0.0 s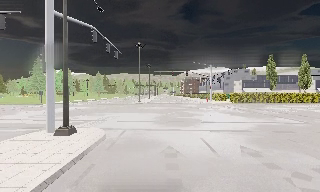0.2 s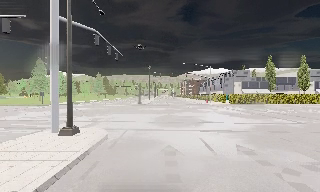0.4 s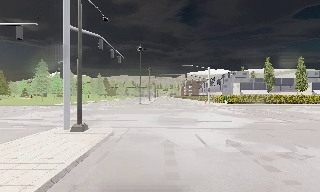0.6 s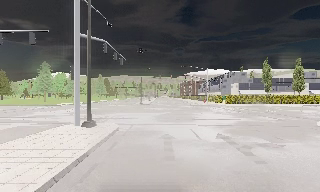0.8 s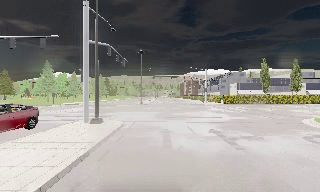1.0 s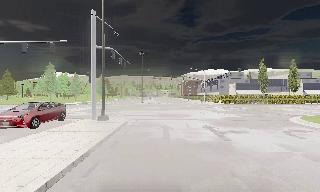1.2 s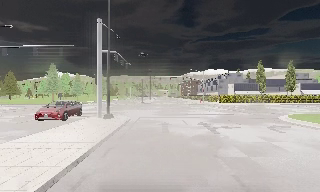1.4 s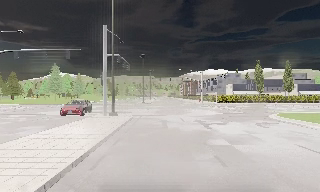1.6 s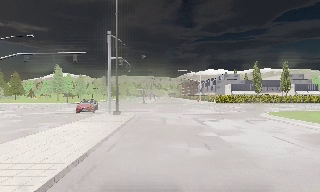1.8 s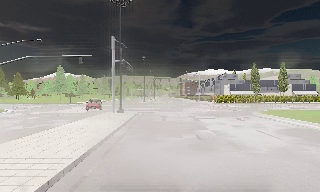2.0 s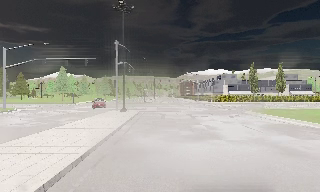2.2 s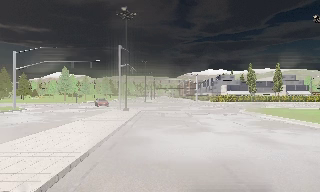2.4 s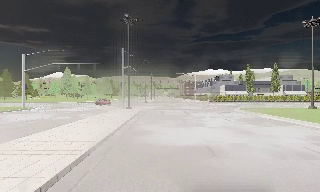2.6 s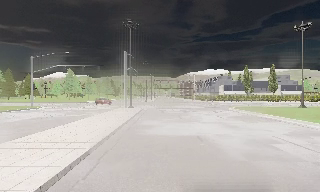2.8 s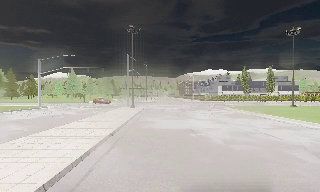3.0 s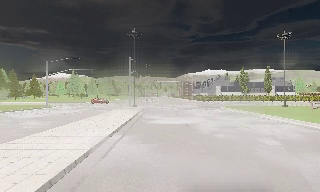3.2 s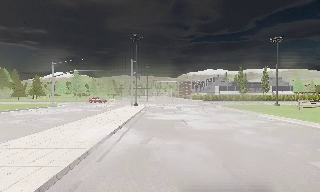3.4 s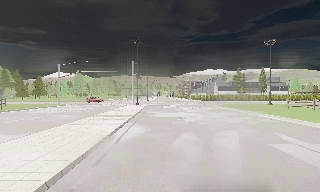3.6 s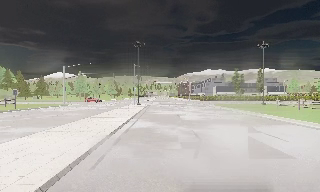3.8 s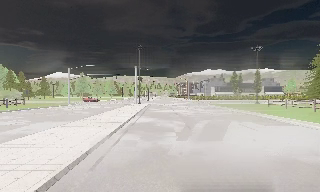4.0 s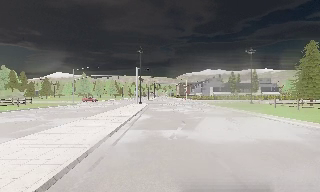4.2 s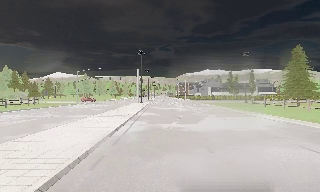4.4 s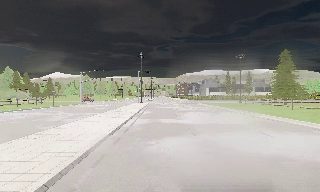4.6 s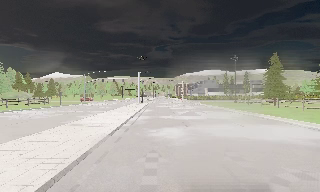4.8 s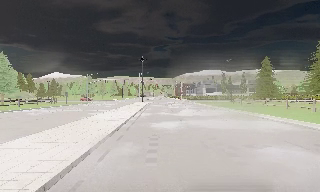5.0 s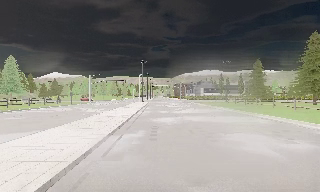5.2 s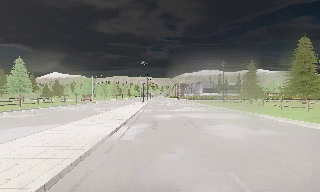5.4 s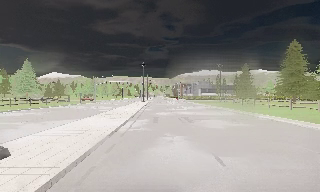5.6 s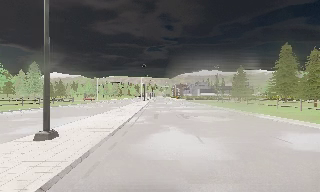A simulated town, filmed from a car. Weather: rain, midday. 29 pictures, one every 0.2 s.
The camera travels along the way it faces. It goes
backward.
0.0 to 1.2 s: The camera travels backward, about 6 m, so what stands in front gets smaller. It gains speed.
1.2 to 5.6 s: The camera travels backward, about 40 m, so what stands in front gets smaller. It gains speed.
The film runs backward here.
